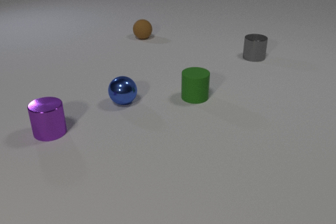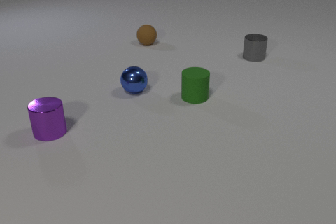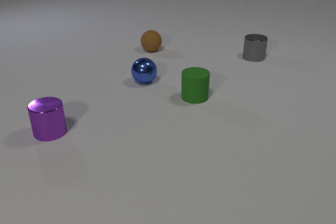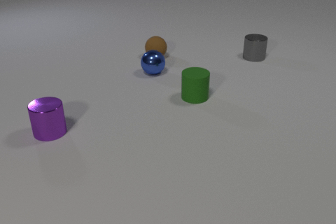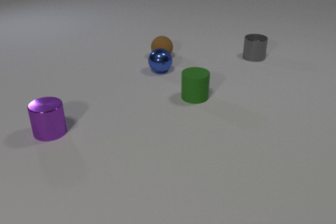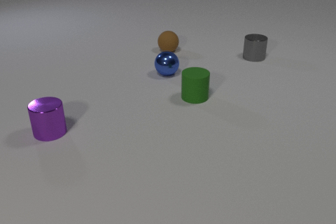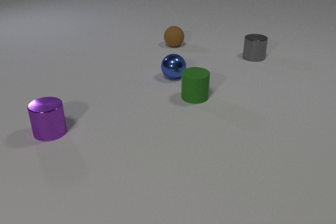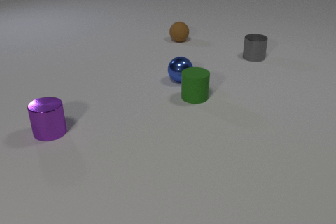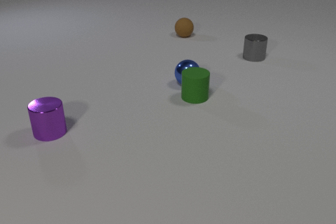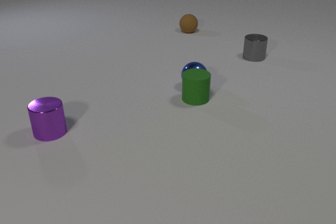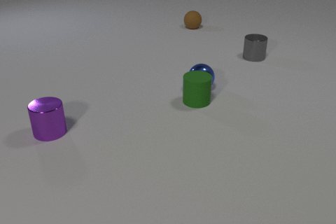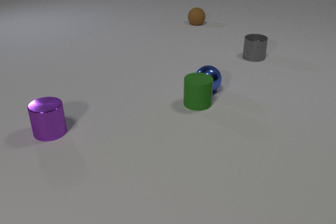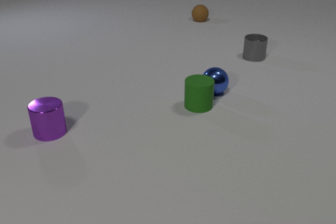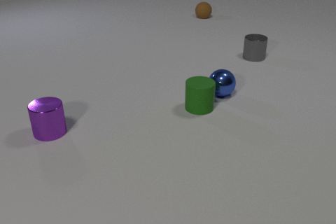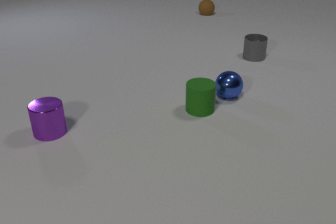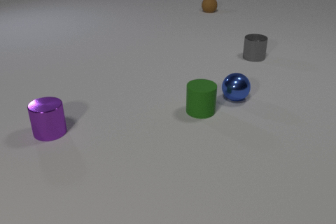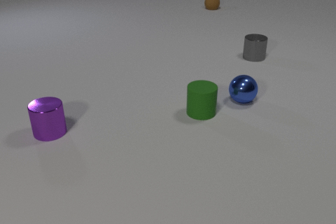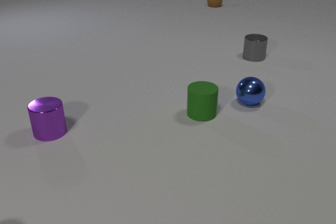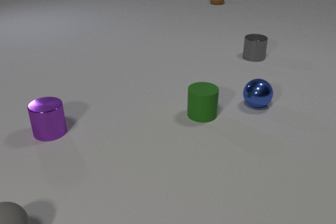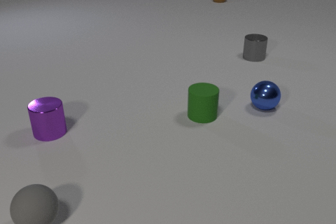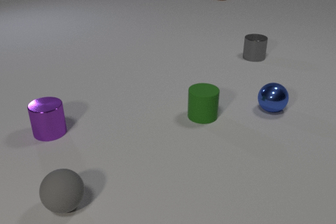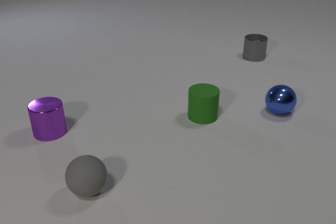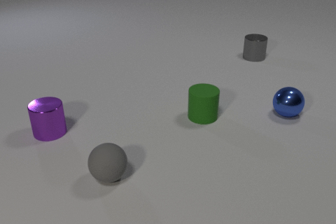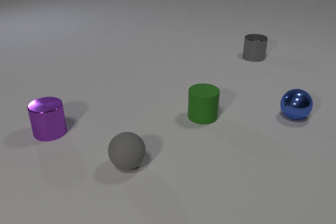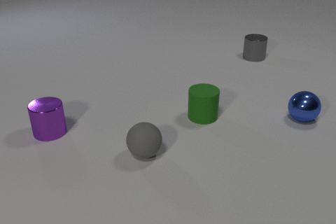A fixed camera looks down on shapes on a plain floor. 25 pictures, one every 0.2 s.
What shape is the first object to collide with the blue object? sphere.
What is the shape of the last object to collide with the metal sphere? cylinder.
How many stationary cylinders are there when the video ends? 3.
0.0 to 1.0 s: The brown rubber sphere rolls toward the camera and to the right. The blue metal sphere rolls away from the camera and to the right. The brown rubber sphere and the blue metal sphere collide.
1.0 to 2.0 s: The brown rubber sphere rolls away from the camera. The blue metal sphere rolls to the right and toward the camera. The green rubber cylinder slides toward the camera. The blue metal sphere and the green rubber cylinder collide.
2.0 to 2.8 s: The brown rubber sphere rolls away from the camera. The blue metal sphere rolls to the right and toward the camera. The green rubber cylinder slides toward the camera.
2.8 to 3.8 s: The brown rubber sphere rolls away from the camera. The blue metal sphere rolls to the right and toward the camera. The green rubber cylinder slides toward the camera. The gray rubber sphere comes in at the bottom edge, rolls to the right and away from the camera.
3.8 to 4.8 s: The brown rubber sphere rolls away from the camera, leaves at the top edge. The blue metal sphere rolls to the right. The gray rubber sphere rolls to the right and away from the camera.
